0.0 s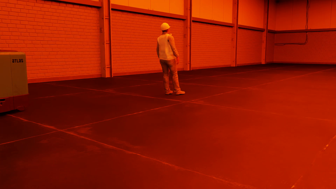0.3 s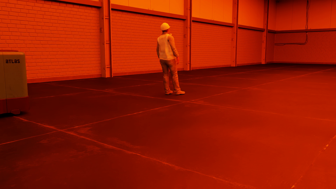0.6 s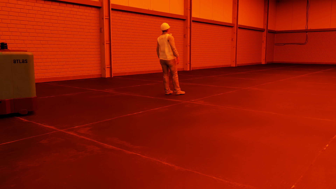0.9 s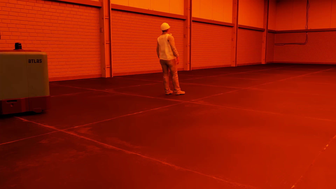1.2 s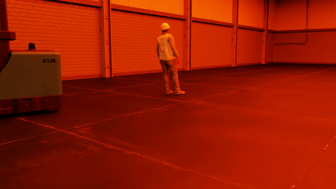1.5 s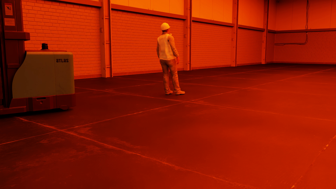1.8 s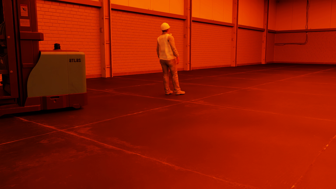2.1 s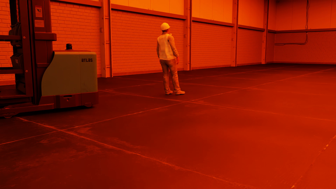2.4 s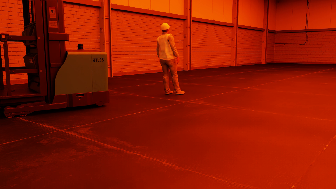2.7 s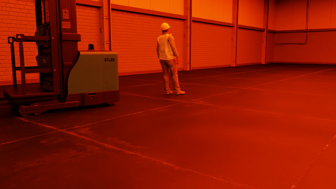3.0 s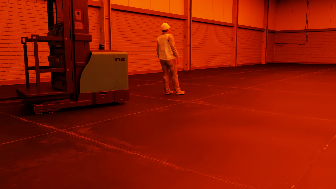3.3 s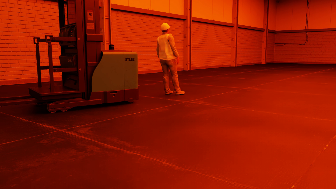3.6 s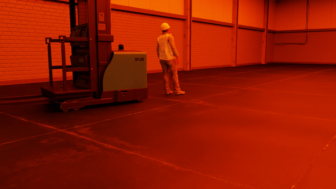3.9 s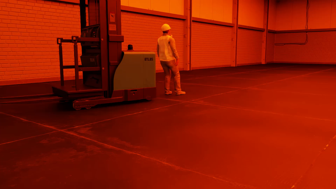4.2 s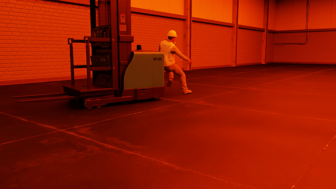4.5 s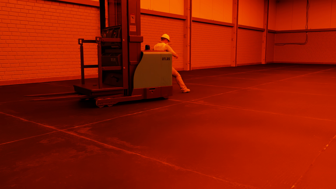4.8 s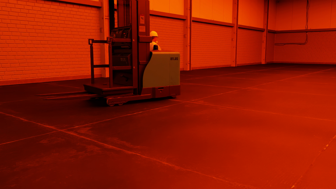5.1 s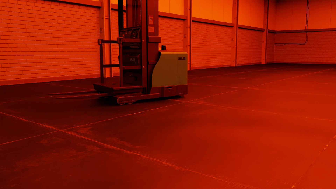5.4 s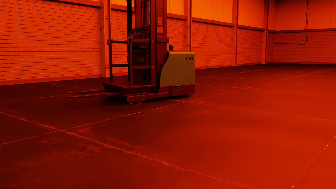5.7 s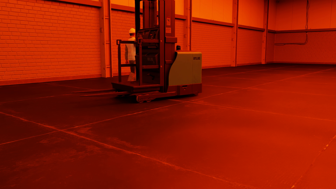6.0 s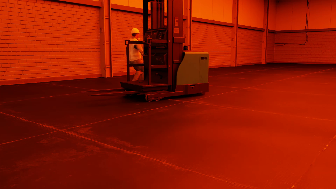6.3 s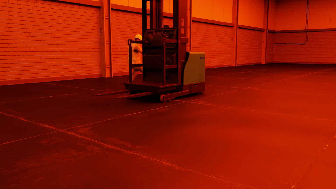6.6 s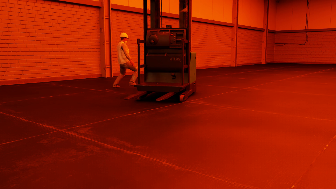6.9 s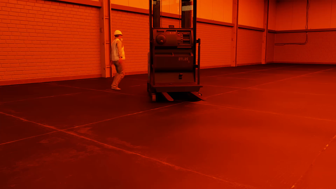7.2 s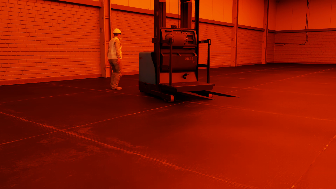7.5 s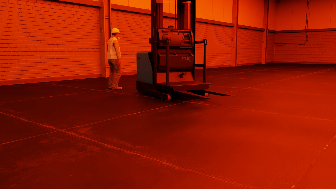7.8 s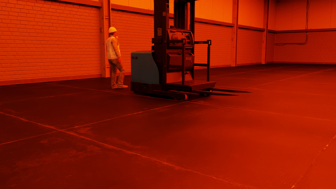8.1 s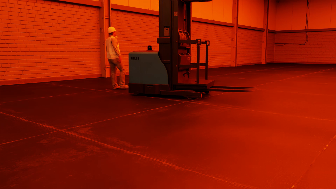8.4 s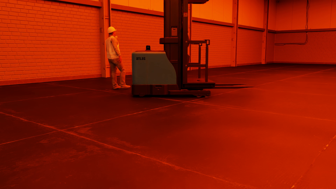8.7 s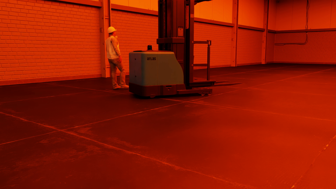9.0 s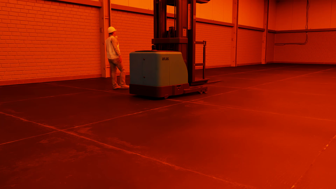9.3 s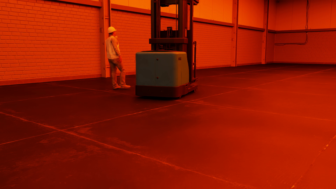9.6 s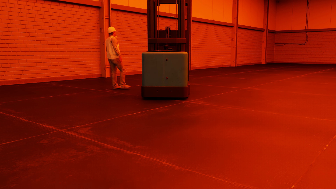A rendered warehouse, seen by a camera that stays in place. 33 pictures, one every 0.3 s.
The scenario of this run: Near miss between a forklift and a person.
